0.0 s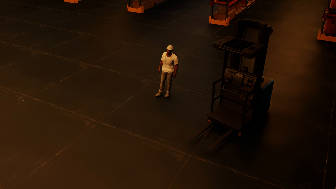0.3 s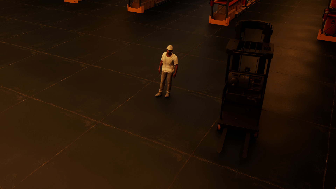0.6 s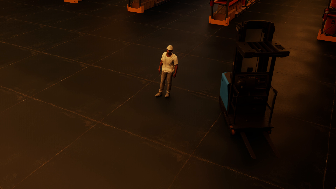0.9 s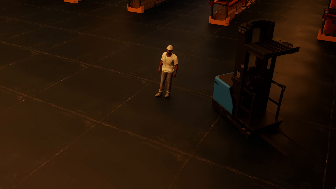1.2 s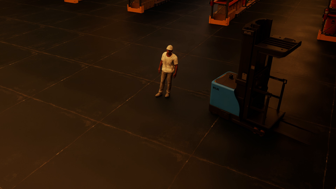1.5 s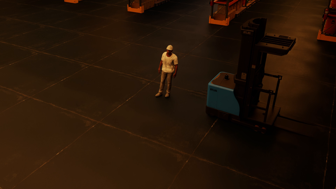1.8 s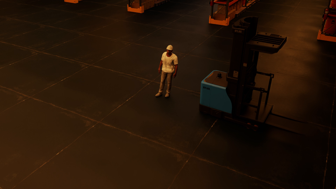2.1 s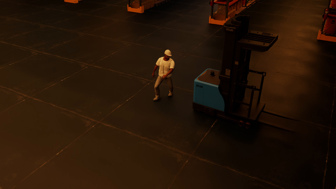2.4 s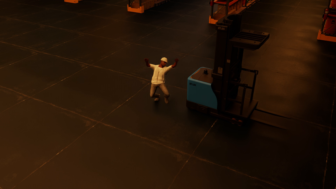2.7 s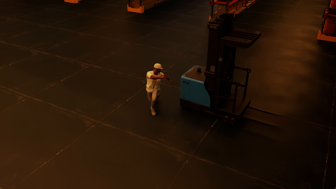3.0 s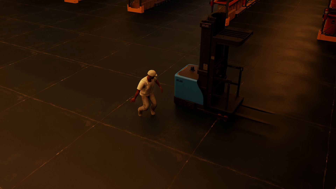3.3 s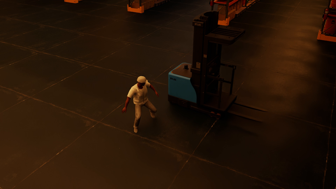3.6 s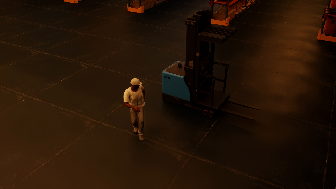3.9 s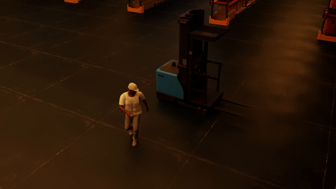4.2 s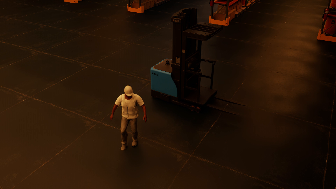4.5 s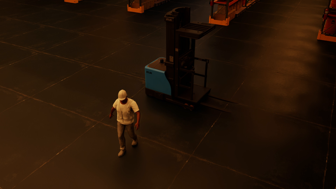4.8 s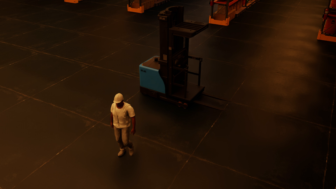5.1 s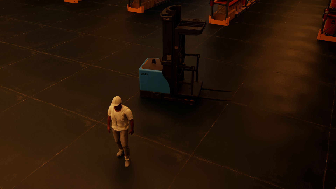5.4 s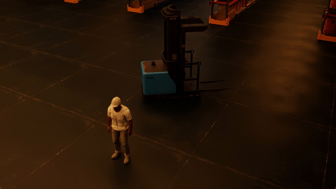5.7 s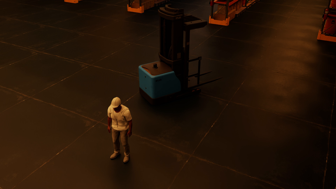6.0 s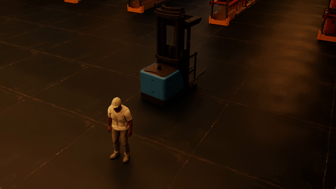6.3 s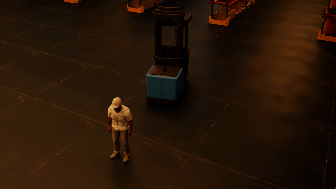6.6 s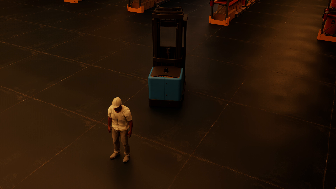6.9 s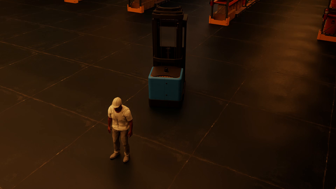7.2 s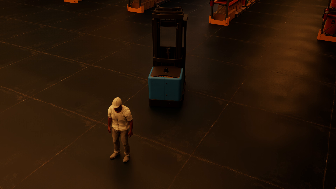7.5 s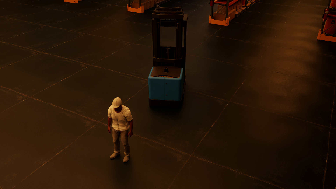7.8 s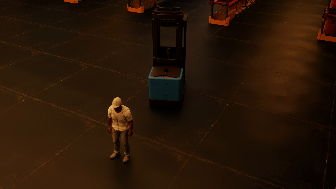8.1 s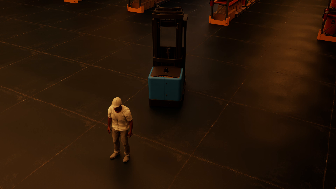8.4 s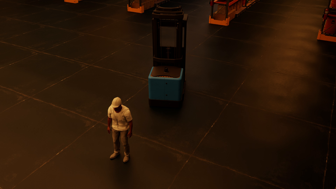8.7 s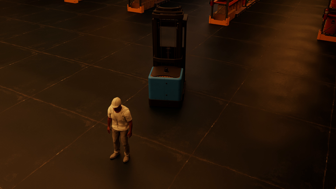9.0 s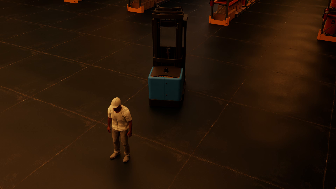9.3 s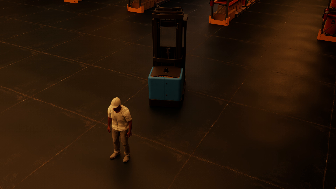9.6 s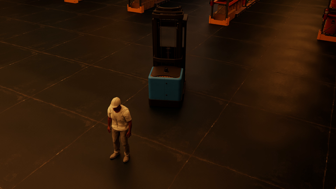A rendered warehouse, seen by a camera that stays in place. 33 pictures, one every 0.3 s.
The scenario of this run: Near miss between a forklift and a person.
